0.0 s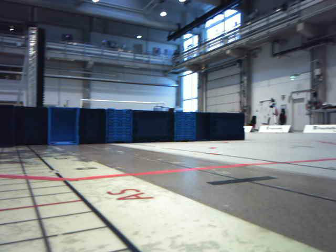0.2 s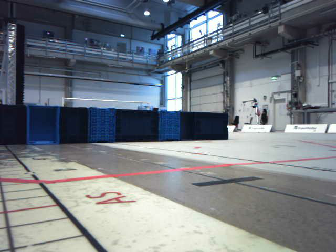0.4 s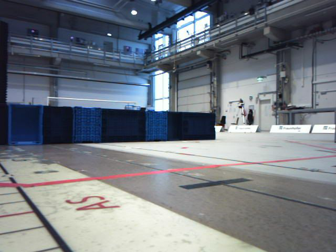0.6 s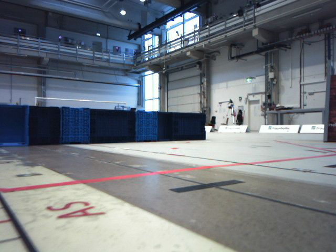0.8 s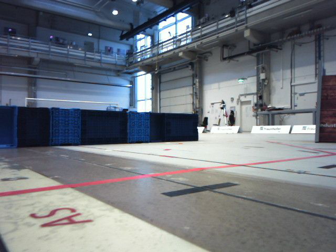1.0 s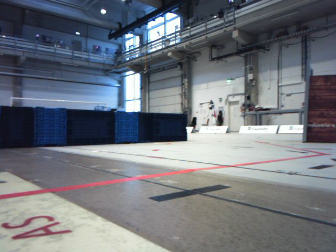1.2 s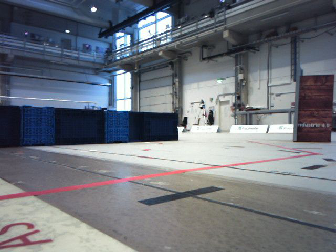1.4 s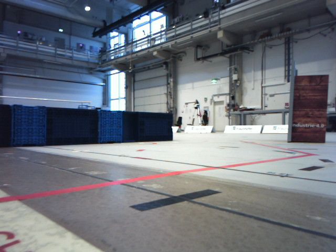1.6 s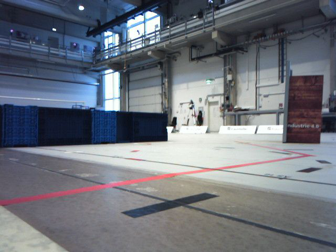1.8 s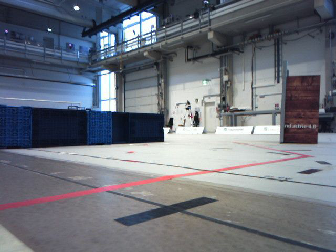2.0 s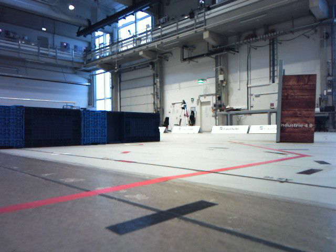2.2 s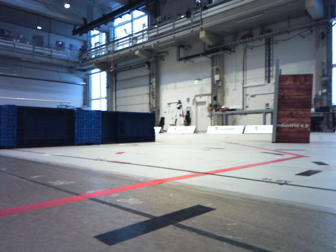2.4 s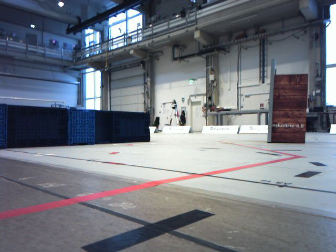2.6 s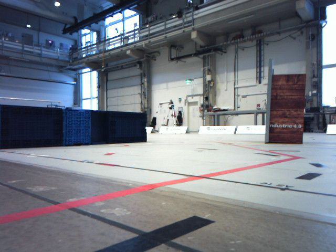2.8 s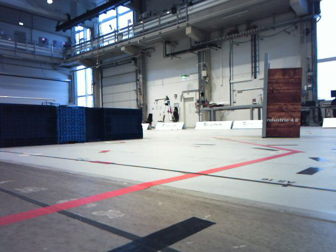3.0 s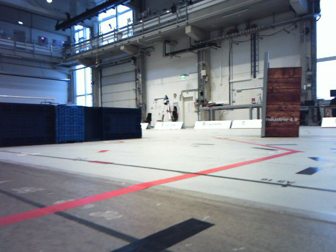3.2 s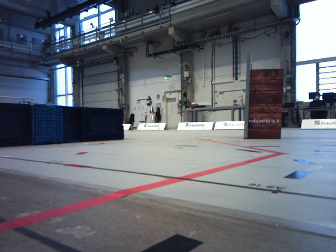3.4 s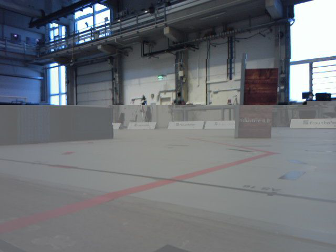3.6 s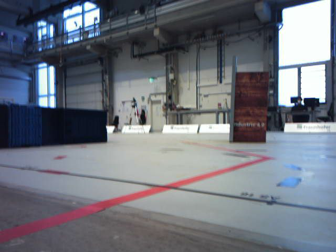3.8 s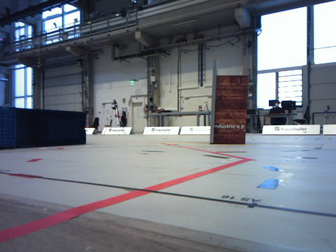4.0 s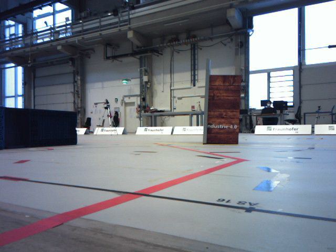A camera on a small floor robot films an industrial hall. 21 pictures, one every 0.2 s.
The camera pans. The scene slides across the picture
to the left.
The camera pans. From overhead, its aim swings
clockwise.
0.0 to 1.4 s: The camera swings to its right by about 15 degrees, and the scene slides to the left. It travels forward, about 0.3 m, so what stands in front looms larger.
1.4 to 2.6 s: The camera travels forward, about 0.2 m, so what stands in front looms larger.
2.6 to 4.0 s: The camera pans to its right, which is clockwise from overhead, by about 10 degrees. It travels forward, about 0.3 m, so what stands in front looms larger.
The film runs forward here.
